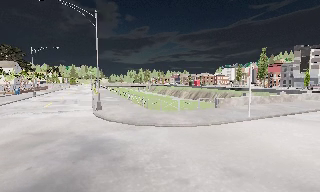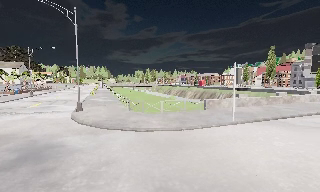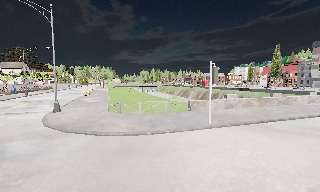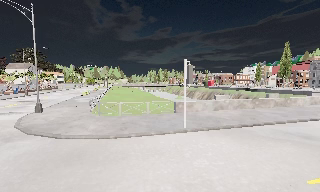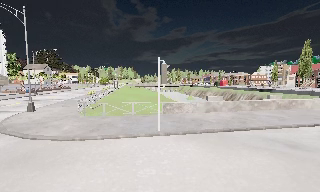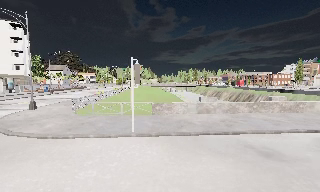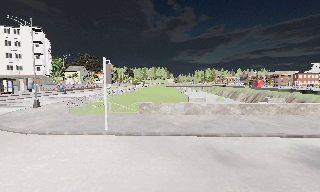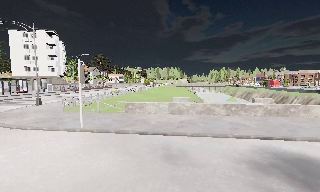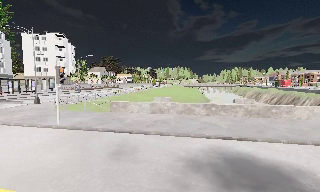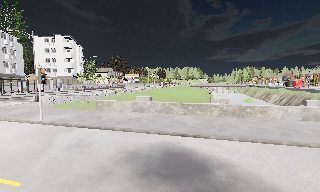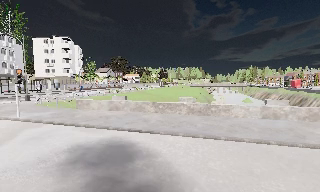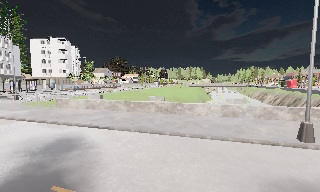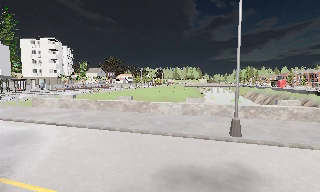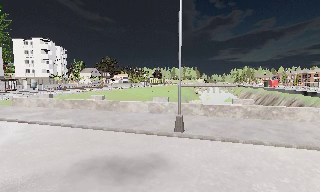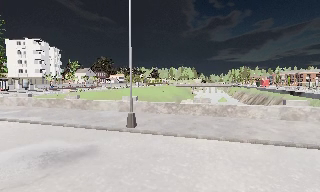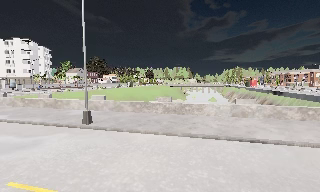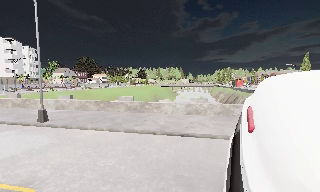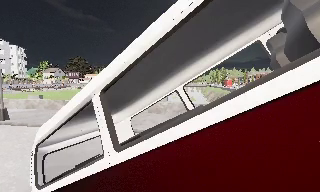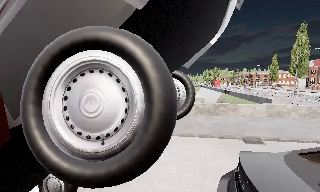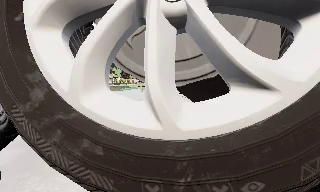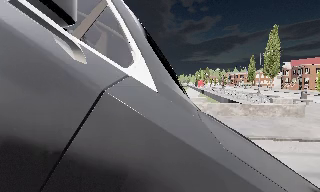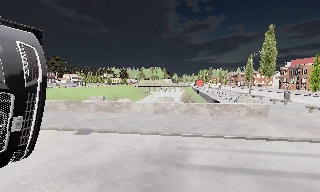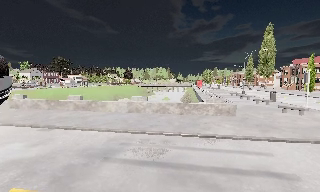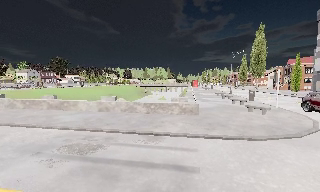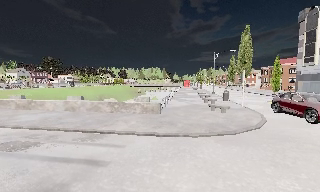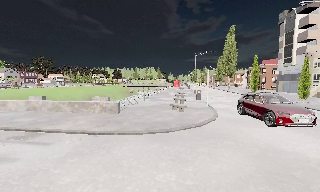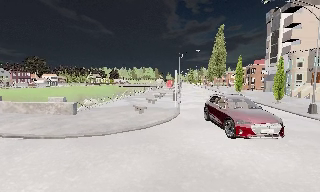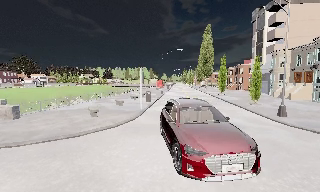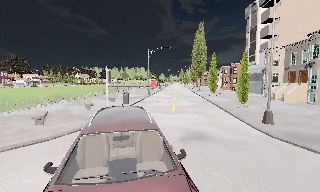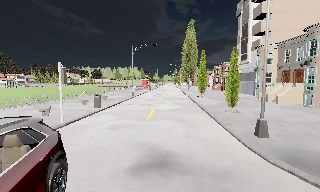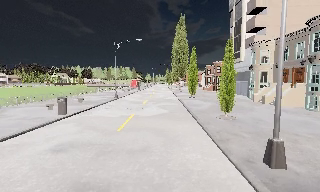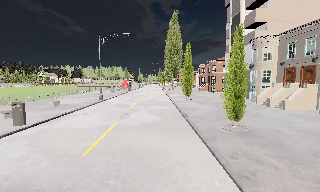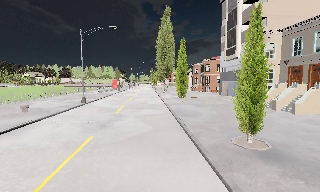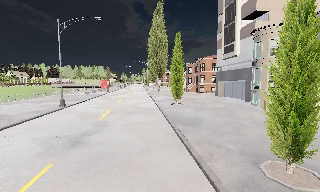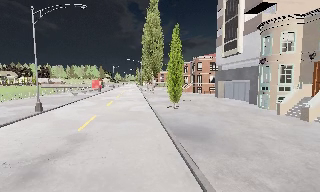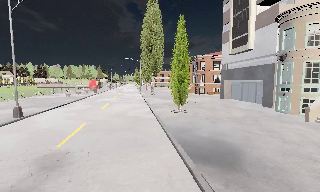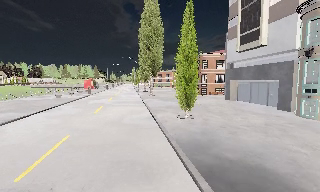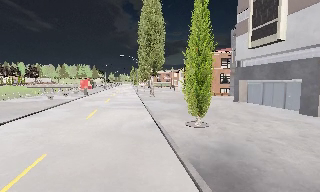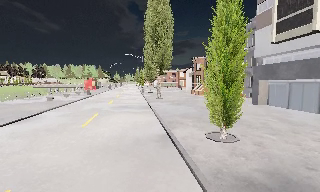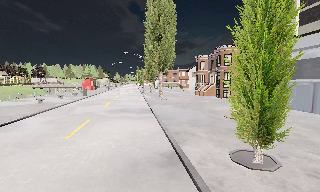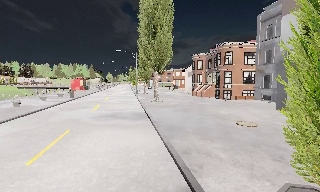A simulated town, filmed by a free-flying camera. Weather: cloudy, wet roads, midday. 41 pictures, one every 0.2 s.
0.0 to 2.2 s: The camera pans to its left, which is counterclockwise from overhead, by about 40 degrees. It travels to its right, about 20 m, so close, fixed things drift to the left.
2.2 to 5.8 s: The camera pans to its right, which is clockwise from overhead, by about 15 degrees. It travels to its right, about 40 m, so close, fixed things drift to the left.
5.8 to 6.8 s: The camera pans to its right, which is clockwise from overhead, by about 15 degrees. It travels forward, about 11 m, so what stands in front looms larger.
6.8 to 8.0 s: The camera travels forward, about 11 m, so what stands in front looms larger.
The film runs forward here.
